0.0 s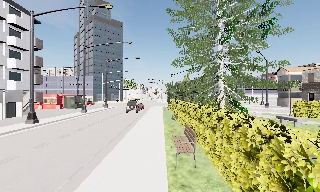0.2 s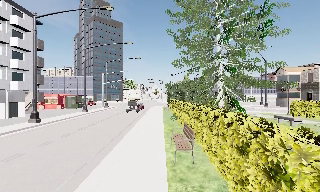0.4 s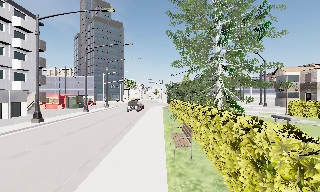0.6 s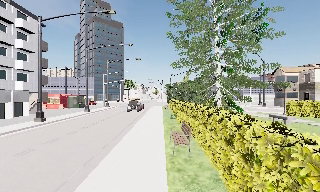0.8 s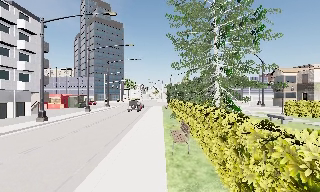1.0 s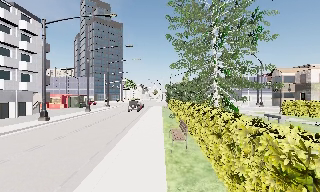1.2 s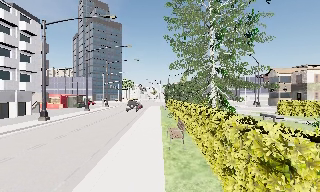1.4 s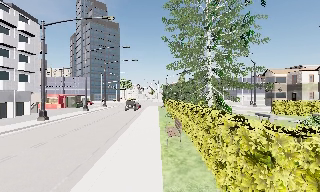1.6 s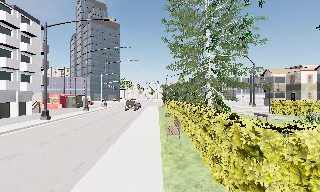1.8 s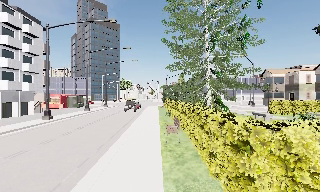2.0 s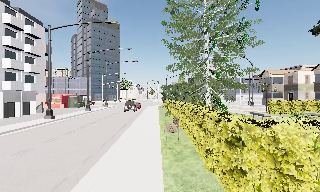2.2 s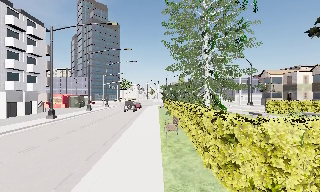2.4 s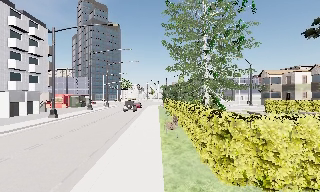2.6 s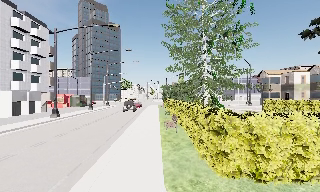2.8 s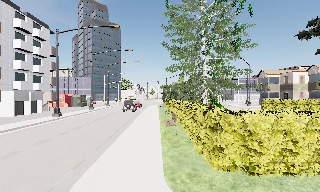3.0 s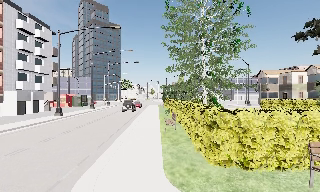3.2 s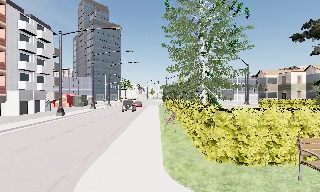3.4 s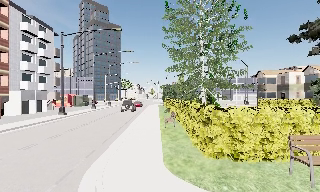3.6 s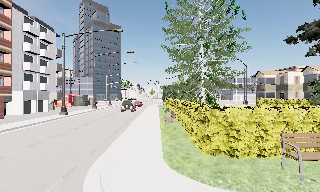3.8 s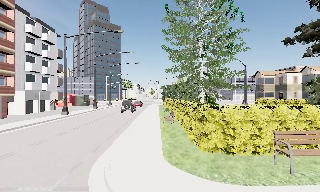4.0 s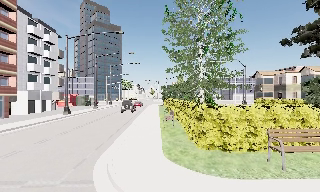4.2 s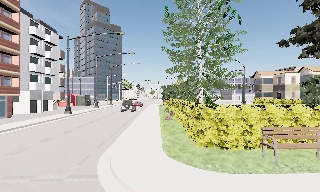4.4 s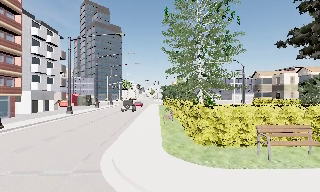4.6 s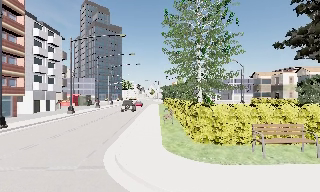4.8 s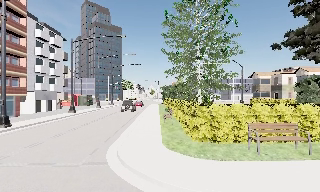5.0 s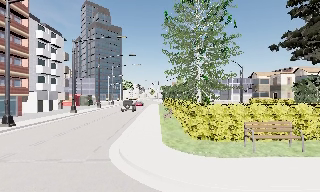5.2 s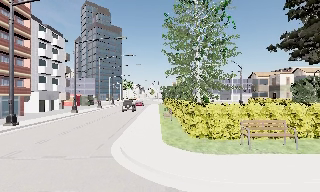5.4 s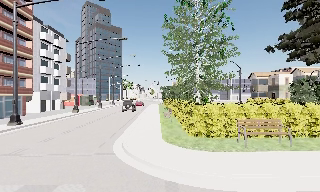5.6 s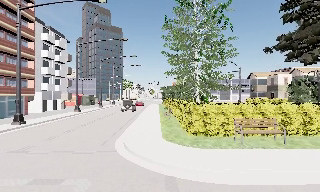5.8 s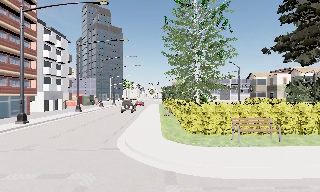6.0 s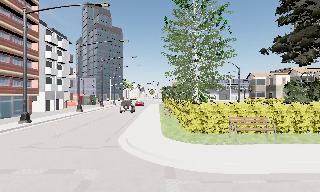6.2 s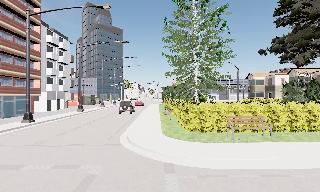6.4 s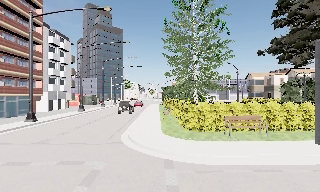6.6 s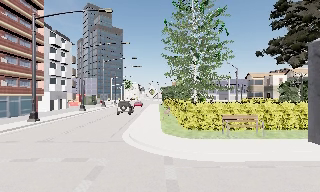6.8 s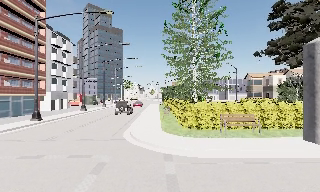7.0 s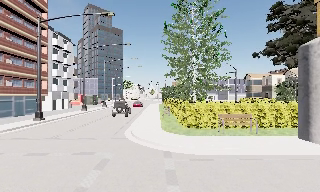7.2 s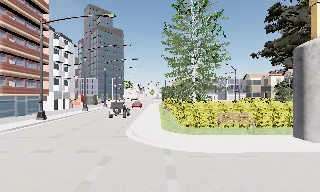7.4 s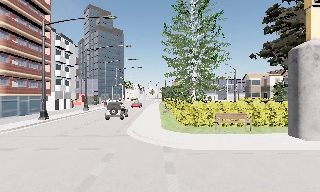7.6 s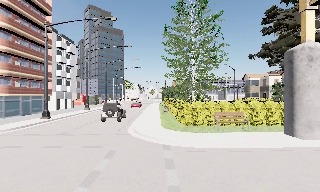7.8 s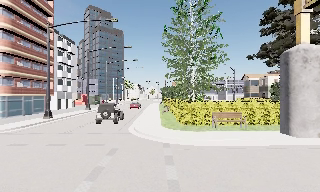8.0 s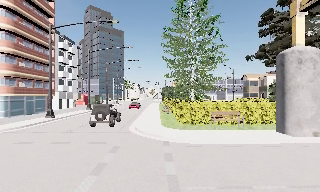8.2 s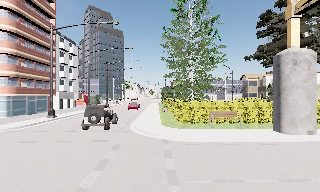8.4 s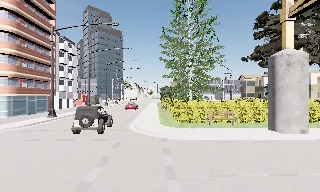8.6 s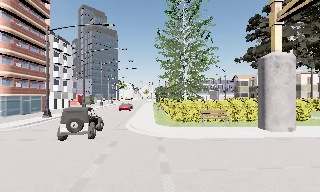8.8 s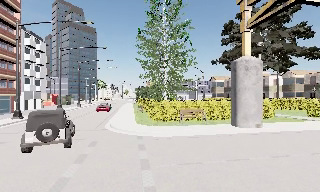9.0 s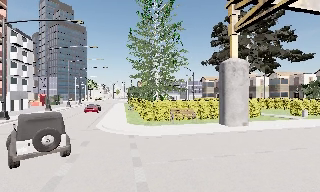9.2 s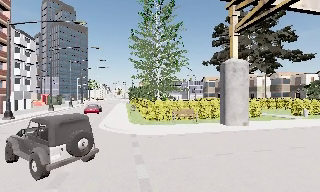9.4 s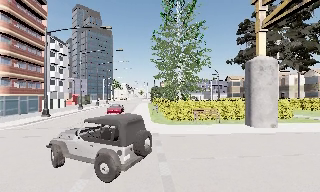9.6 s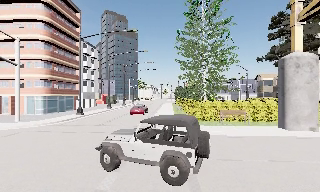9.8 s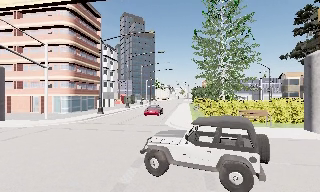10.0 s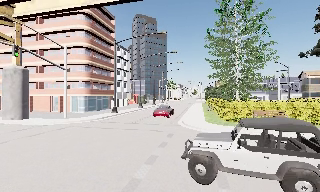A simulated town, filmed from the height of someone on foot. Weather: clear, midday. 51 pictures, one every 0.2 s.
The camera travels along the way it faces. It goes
backward.
0.0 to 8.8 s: The camera swings to its right by about 10 degrees, and the scene slides to the left. It travels backward, about 14 m, so what stands in front gets smaller.
8.8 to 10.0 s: The scene slides to the right, as the camera pans about 25 degrees to its left. It travels backward, about 1 m, so what stands in front gets smaller.
The film runs backward here.
